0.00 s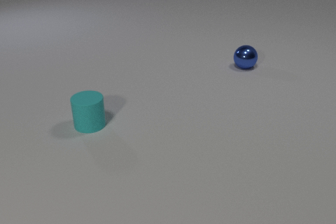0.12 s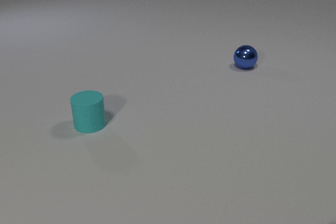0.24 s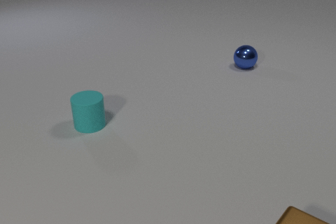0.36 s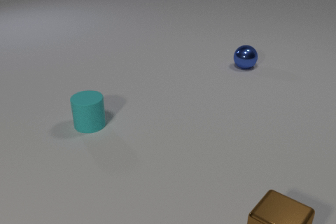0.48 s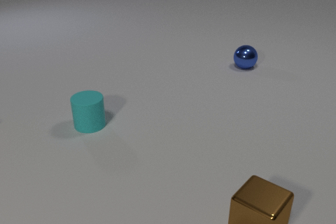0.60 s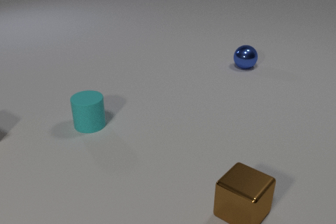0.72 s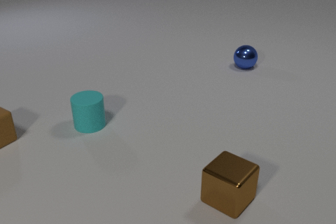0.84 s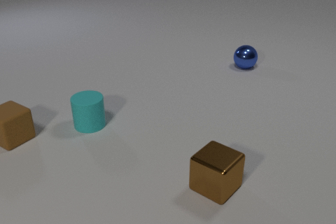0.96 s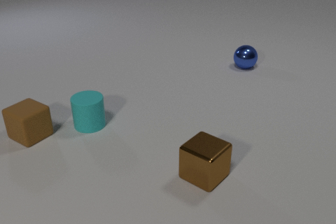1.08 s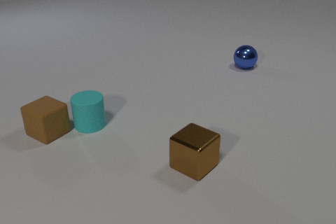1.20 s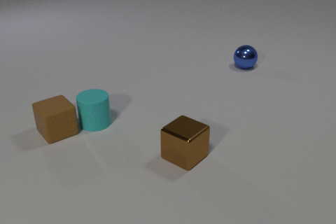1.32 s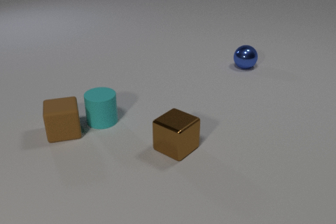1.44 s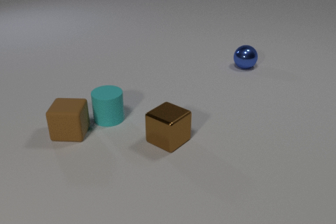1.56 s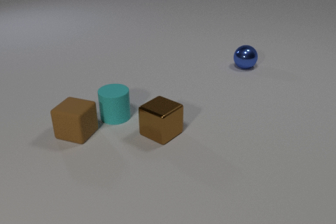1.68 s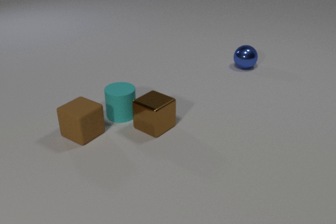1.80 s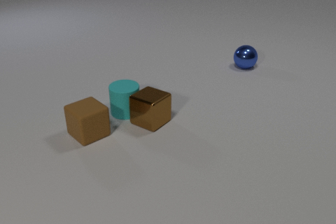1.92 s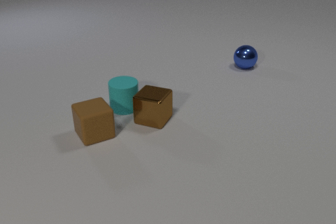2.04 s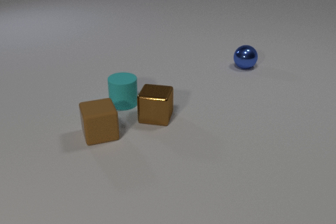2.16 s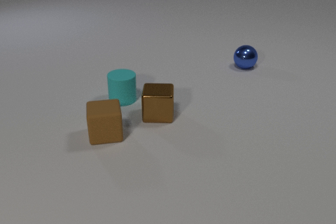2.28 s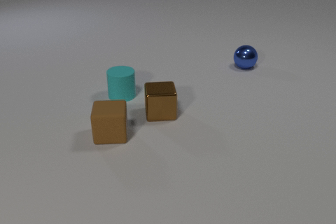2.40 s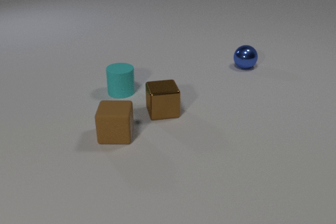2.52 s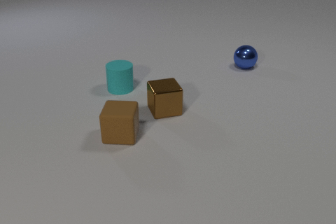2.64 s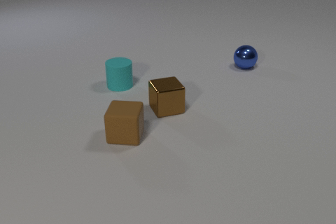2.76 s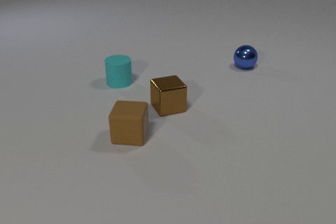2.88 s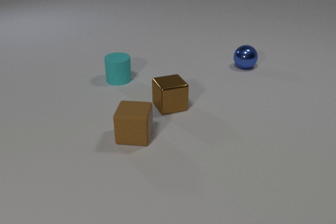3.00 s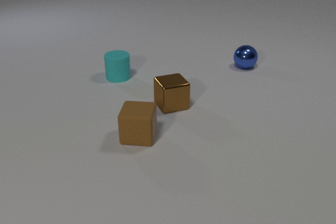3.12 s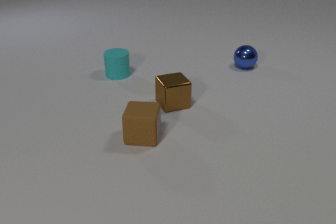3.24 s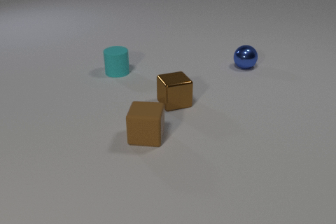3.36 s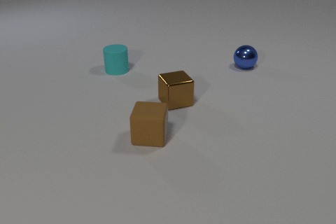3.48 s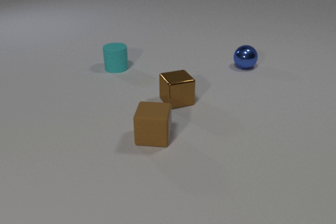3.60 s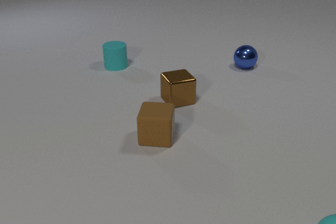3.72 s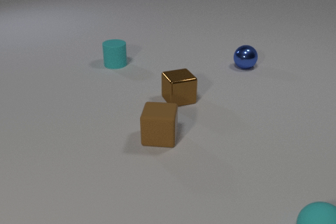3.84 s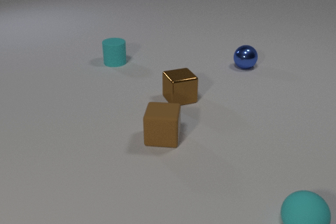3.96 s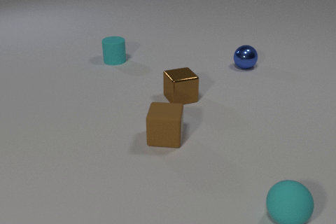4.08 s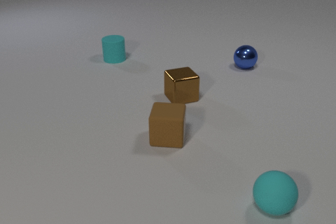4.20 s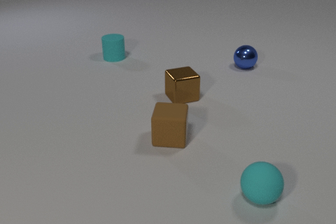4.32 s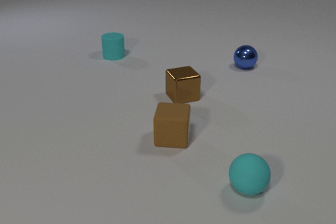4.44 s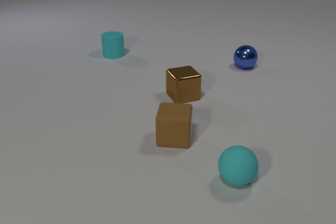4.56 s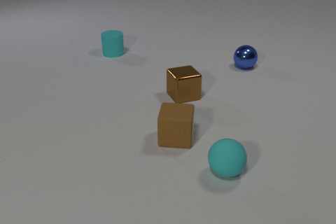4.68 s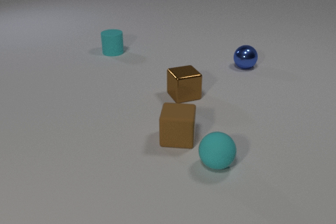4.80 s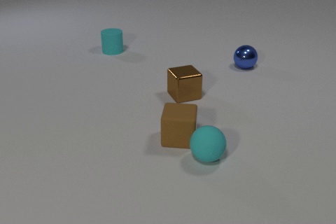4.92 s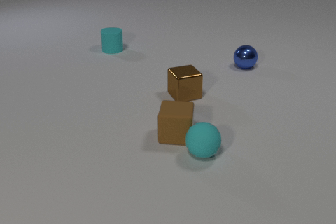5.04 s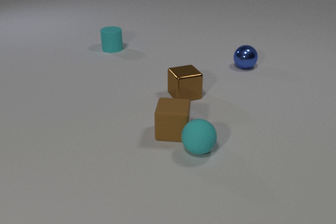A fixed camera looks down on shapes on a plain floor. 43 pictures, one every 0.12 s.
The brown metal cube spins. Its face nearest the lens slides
to the right.
The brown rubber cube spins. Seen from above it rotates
clockwise.
0.00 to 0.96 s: The brown rubber cube comes in at the left edge, slides to the right. The brown metal cube comes in at the bottom edge, slides away from the camera and to the left.
0.96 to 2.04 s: The brown rubber cube slides to the right, spins so that its near face slides to the left, clockwise seen from above. The cyan rubber cylinder slides away from the camera and to the right. The brown metal cube slides away from the camera and to the left, spins counterclockwise seen from above by about 30 degrees, its near face sliding to the right. The brown rubber cube and the cyan rubber cylinder collide. The cyan rubber cylinder and the brown metal cube collide.
2.04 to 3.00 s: The brown rubber cube slides to the right, spins so that its near face slides to the left, clockwise seen from above. The cyan rubber cylinder slides away from the camera. The brown metal cube slides away from the camera and to the right, spins so that its near face slides to the right, counterclockwise seen from above.
3.00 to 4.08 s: The brown rubber cube slides to the right. The cyan rubber cylinder slides away from the camera. The brown metal cube slides away from the camera and to the right. The cyan rubber sphere comes in at the bottom edge, rolls to the left and away from the camera.
4.08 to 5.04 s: The brown rubber cube slides away from the camera. The cyan rubber cylinder slides away from the camera. The cyan rubber sphere rolls away from the camera and to the left. The brown rubber cube and the cyan rubber sphere collide.
How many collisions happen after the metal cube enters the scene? 3.
What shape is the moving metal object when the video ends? cube.
What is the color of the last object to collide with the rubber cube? cyan.
